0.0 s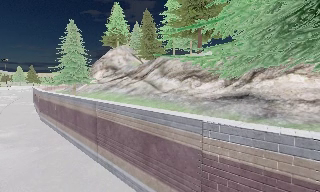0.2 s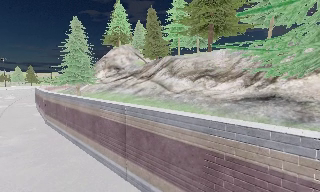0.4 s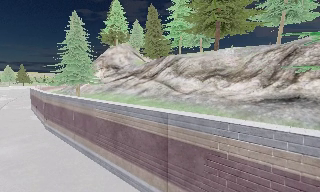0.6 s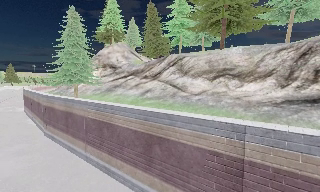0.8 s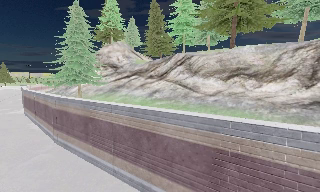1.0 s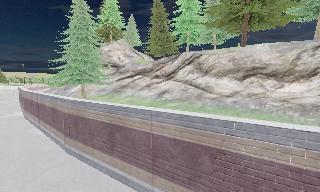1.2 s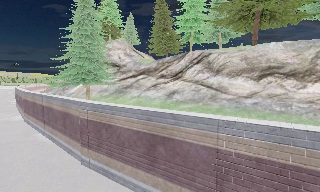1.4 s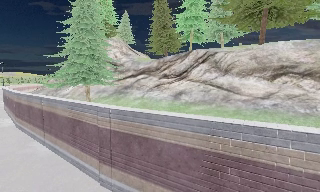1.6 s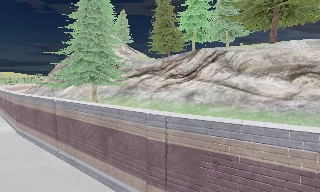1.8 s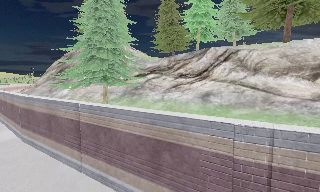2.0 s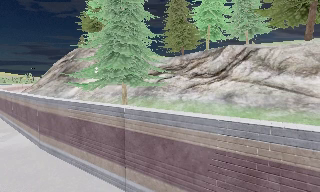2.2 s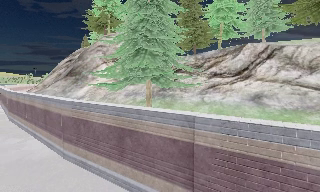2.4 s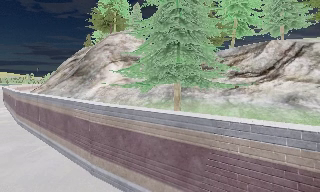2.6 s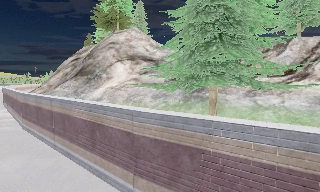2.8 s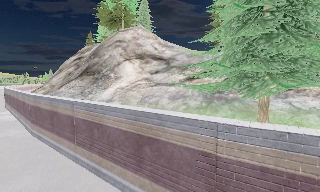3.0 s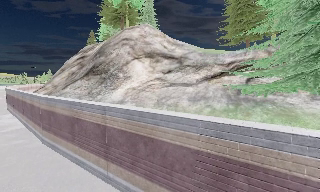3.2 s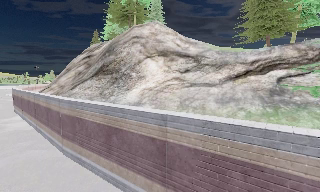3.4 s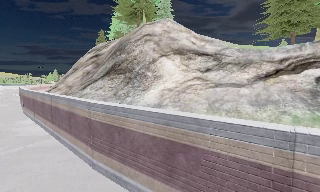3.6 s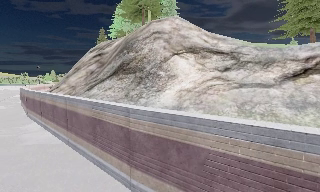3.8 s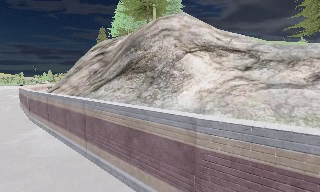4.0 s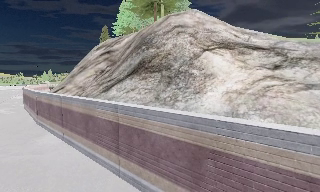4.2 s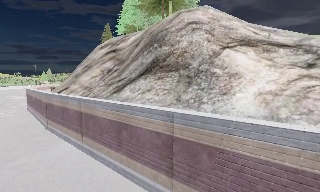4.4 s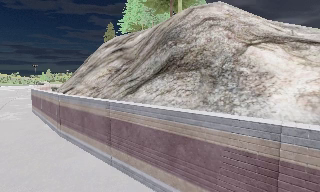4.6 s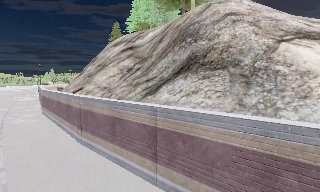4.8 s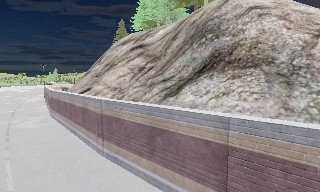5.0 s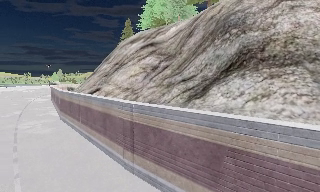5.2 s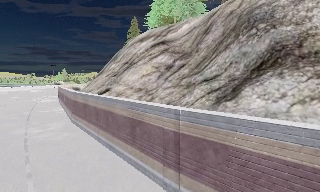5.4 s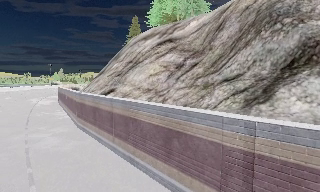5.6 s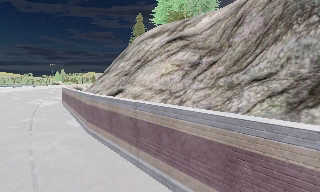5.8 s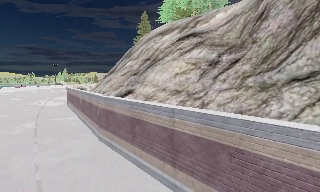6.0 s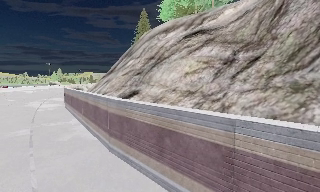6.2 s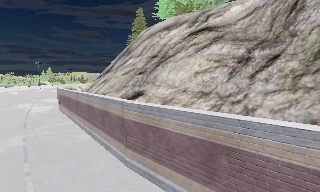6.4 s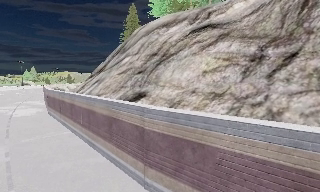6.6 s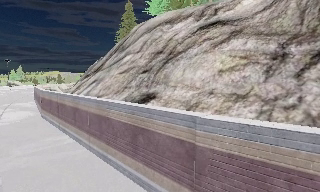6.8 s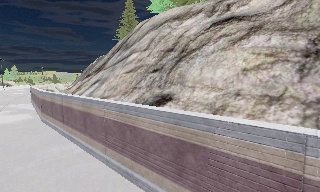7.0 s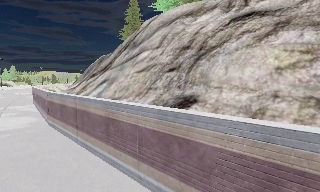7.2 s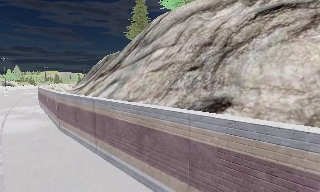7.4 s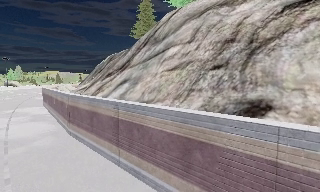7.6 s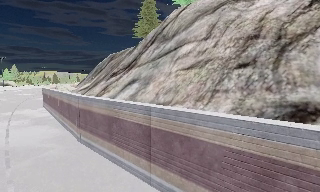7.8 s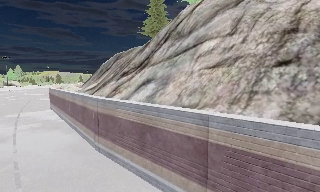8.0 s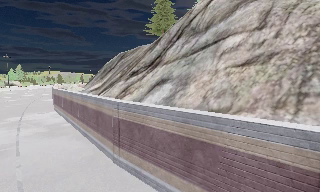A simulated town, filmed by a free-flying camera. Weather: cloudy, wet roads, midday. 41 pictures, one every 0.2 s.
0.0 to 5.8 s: The camera pans to its right, which is clockwise from overhead, by about 15 degrees. It travels to its left and forward, about 55 m, so close, fixed things drift to the right.
5.8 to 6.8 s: The camera pans to its right, which is clockwise from overhead, by about 10 degrees. It travels to its left and forward, about 9 m, so close, fixed things drift to the right.
6.8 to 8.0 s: The camera travels to its left and forward, about 10 m, so close, fixed things drift to the right.
The film runs forward here.
